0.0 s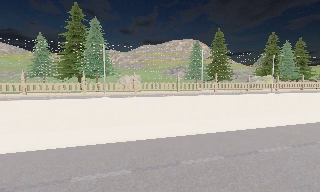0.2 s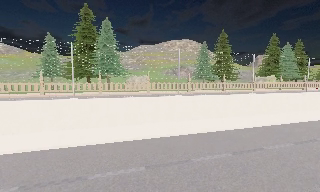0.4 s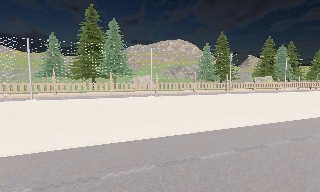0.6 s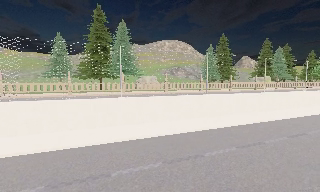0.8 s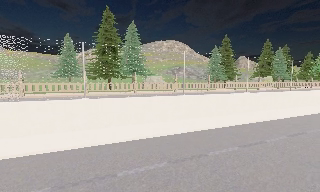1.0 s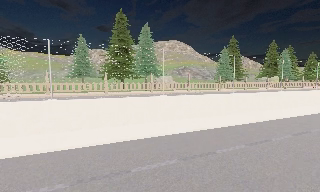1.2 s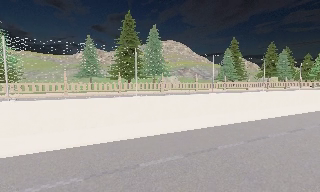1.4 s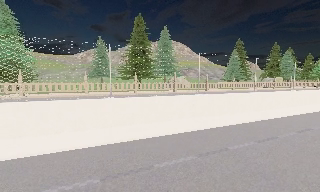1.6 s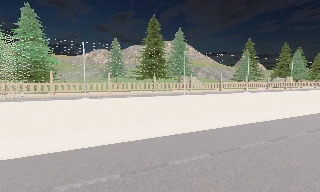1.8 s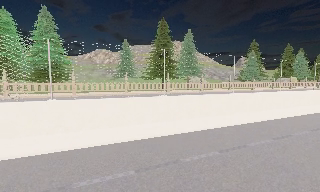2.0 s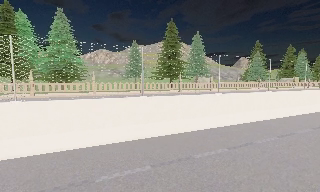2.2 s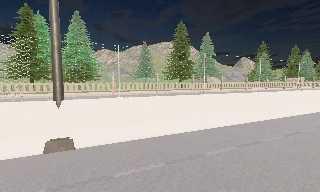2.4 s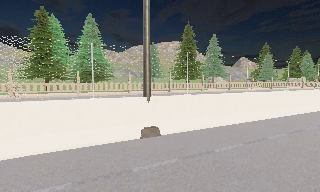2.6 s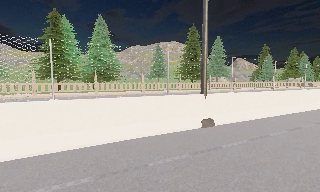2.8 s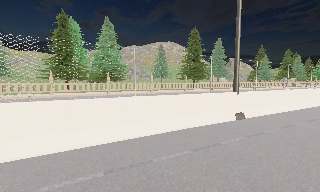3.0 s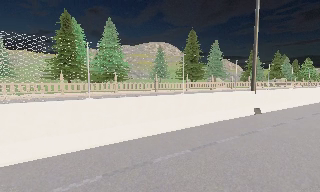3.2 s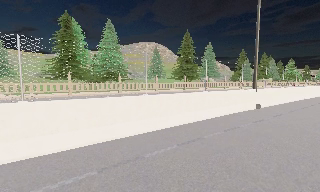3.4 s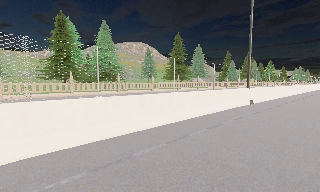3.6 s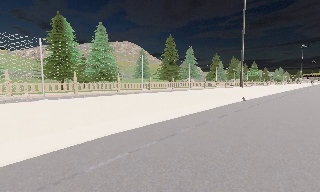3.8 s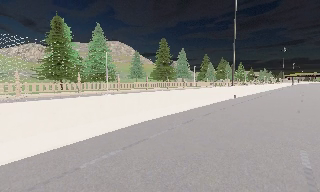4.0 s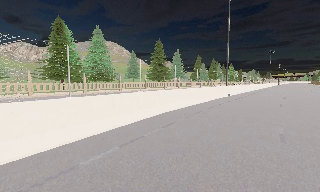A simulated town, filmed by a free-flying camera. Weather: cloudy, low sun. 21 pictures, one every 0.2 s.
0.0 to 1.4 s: The camera travels to its left, about 16 m, so close, fixed things drift to the right.
1.4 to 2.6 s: The camera travels to its left and backward, about 14 m, so close, fixed things drift to the right.
2.6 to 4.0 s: The camera pans to its right, which is clockwise from overhead, by about 25 degrees. It travels to its left and backward, about 15 m, so close, fixed things drift to the right.
The film runs backward here.
